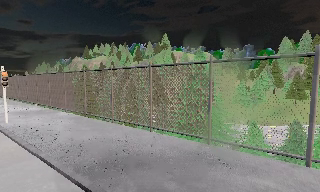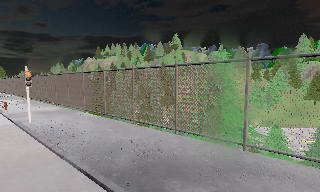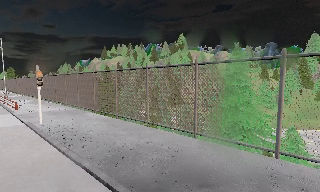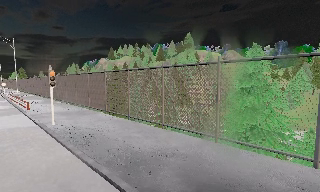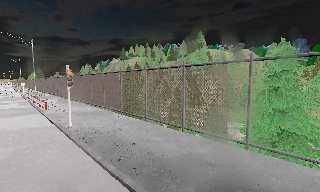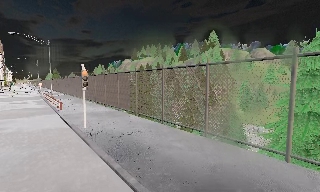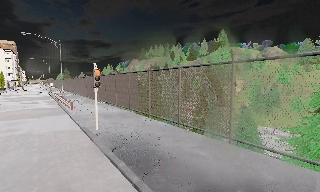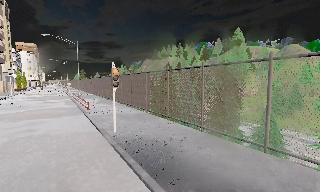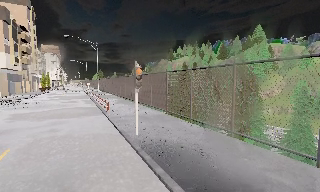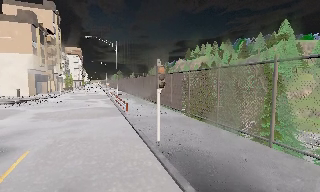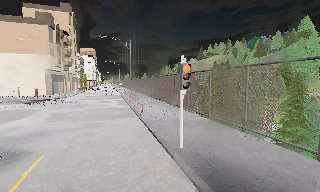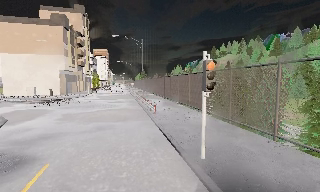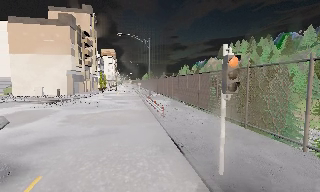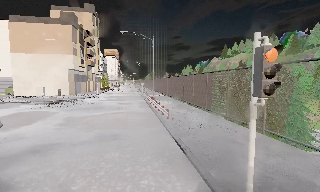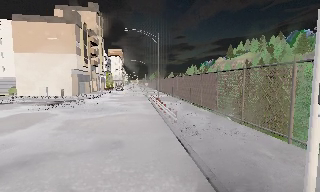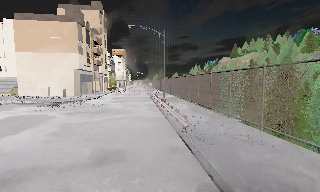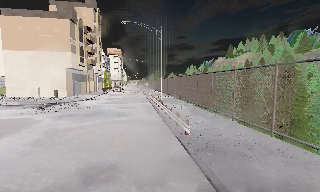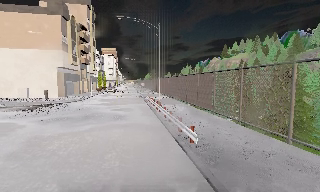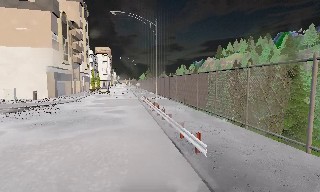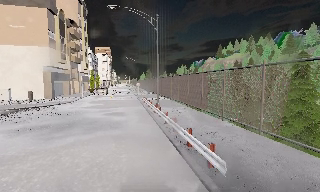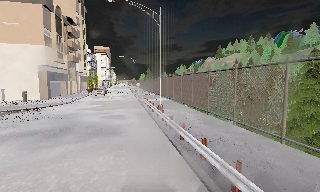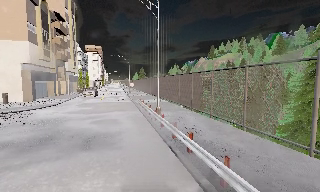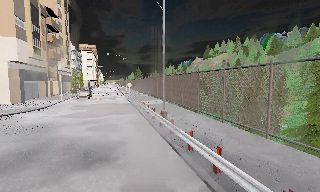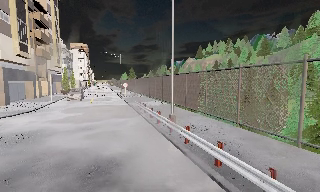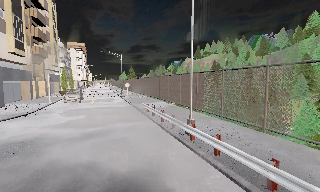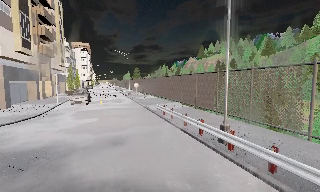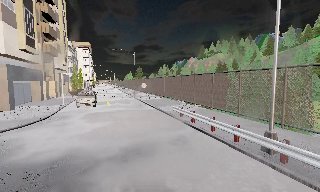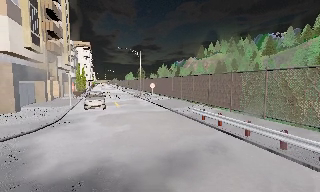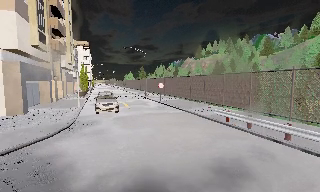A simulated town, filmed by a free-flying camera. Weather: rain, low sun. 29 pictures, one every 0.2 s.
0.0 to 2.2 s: The camera swings to its left by about 40 degrees, and the scene slides to the right. It travels forward and to its left, about 8 m.
2.2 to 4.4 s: The camera travels forward, about 11 m, so what stands in front looms larger.
4.4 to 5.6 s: The camera travels to its left and forward, about 9 m, so close, fixed things drift to the right.
The film runs forward here.
